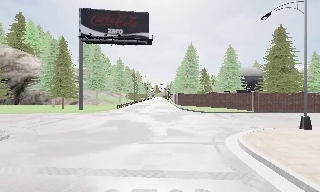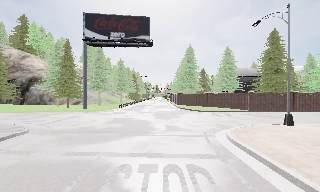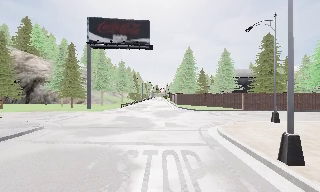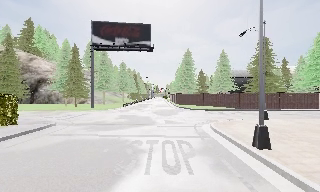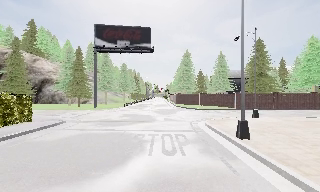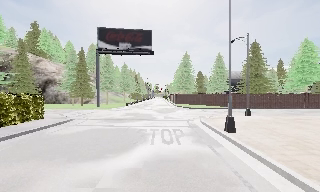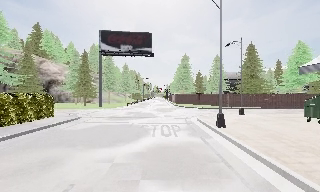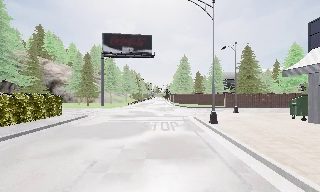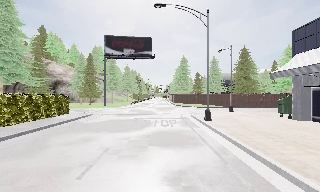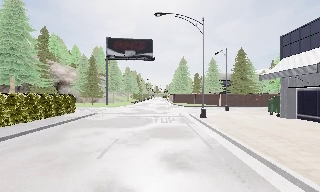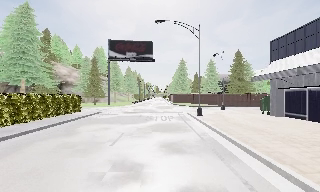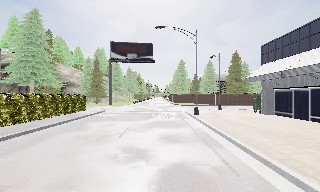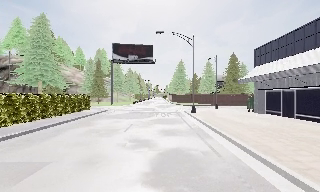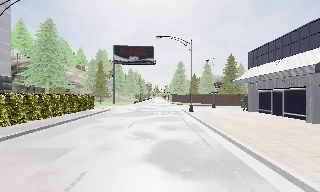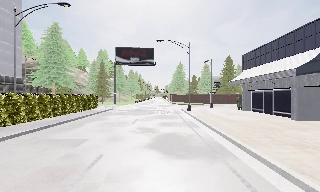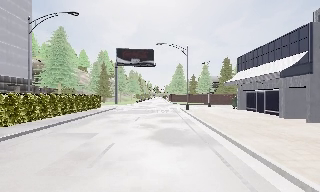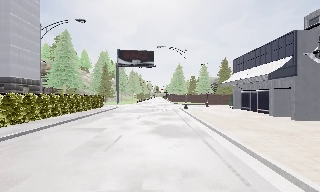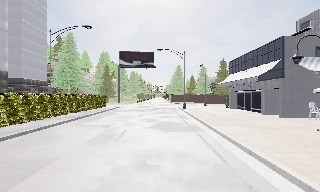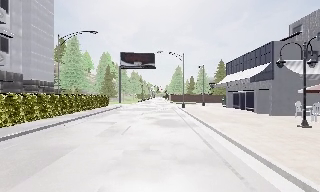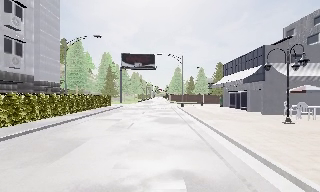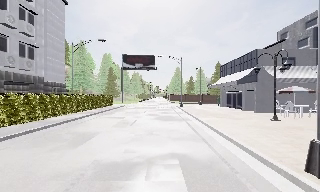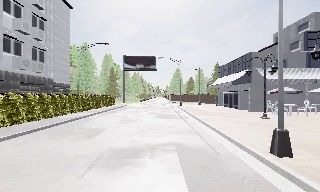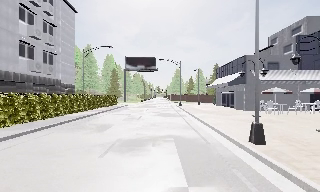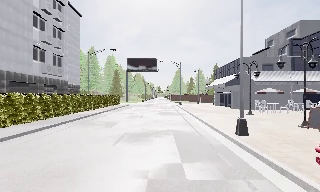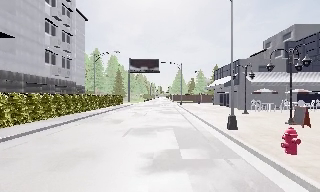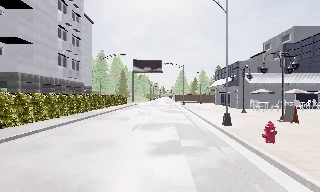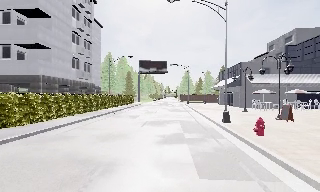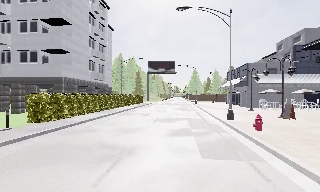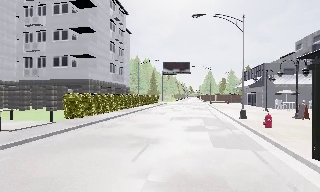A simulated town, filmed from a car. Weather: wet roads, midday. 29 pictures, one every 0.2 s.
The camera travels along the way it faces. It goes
backward.
0.0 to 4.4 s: The camera travels backward, about 25 m, so what stands in front gets smaller.
4.4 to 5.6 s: The scene slides to the right, as the camera pans about 10 degrees to its left. It travels backward, about 7 m, so what stands in front gets smaller.
The film runs backward here.
